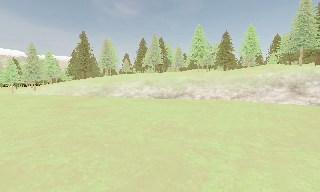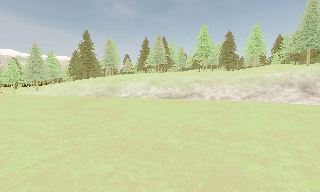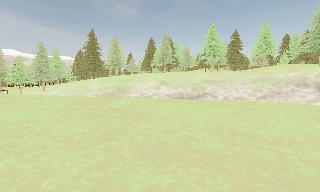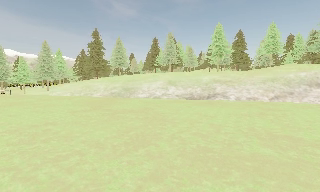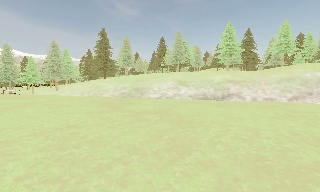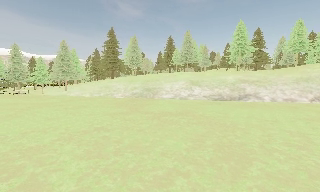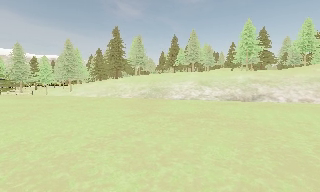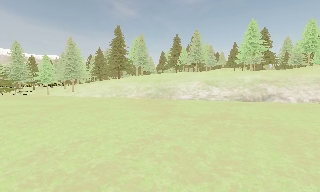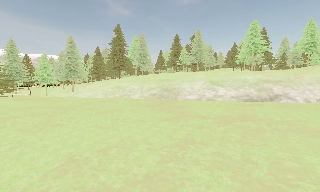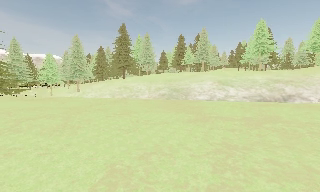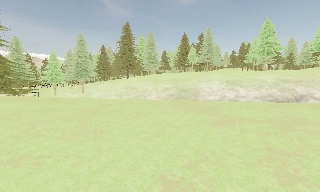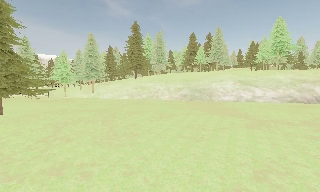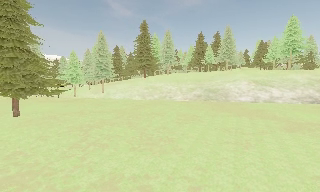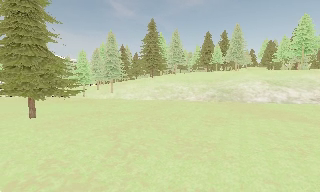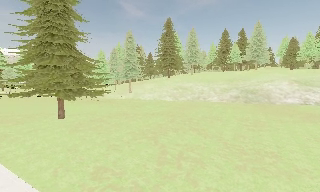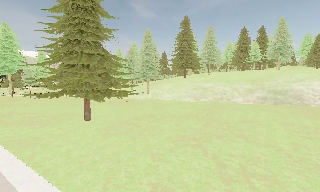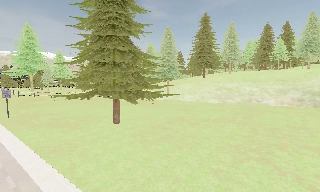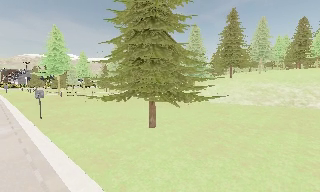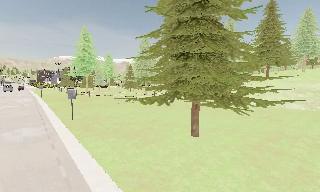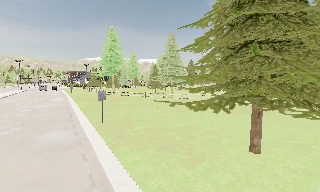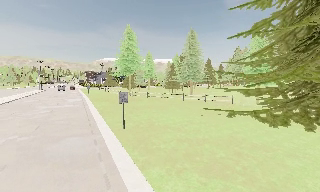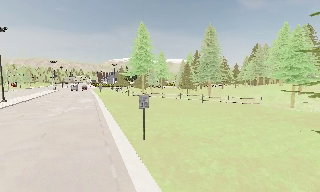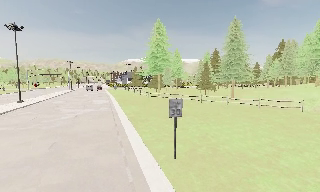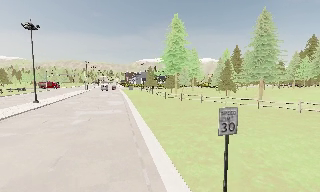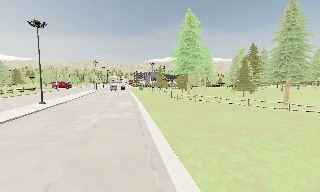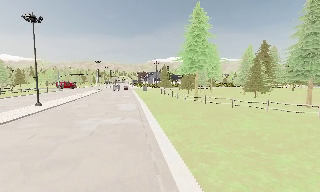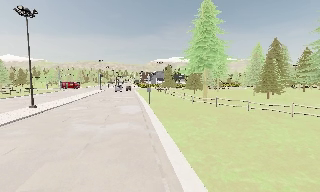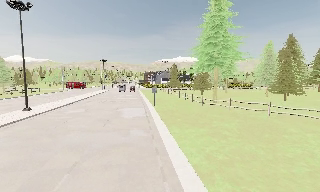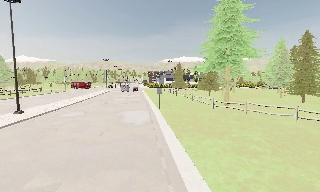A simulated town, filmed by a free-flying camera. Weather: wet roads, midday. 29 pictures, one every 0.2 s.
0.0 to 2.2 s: The camera travels to its left, about 25 m, so close, fixed things drift to the right.
2.2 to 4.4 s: The scene slides to the right, as the camera pans about 45 degrees to its left. It travels to its left and forward, about 25 m, so close, fixed things drift to the right.
4.4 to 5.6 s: The camera pans to its left, which is counterclockwise from overhead, by about 10 degrees. It travels forward, about 13 m, so what stands in front looms larger.
The film runs forward here.
